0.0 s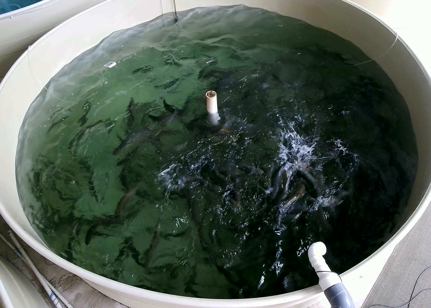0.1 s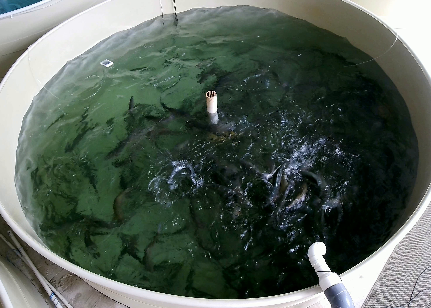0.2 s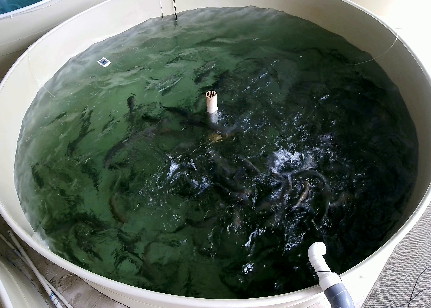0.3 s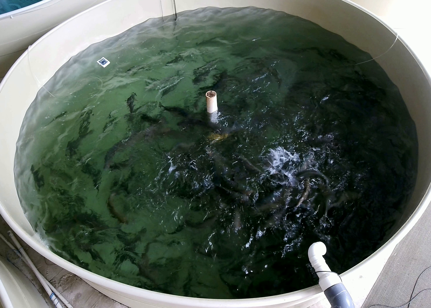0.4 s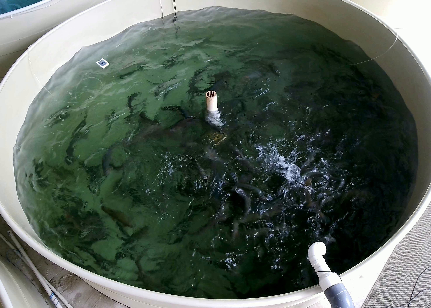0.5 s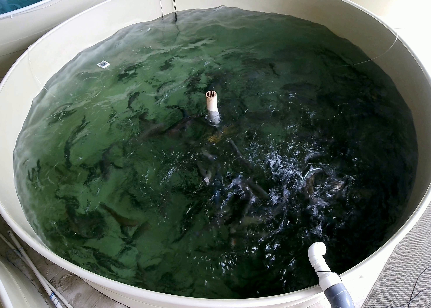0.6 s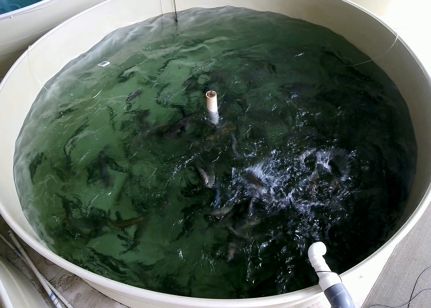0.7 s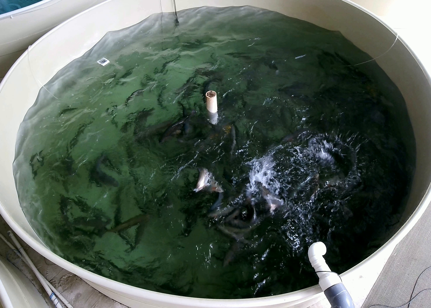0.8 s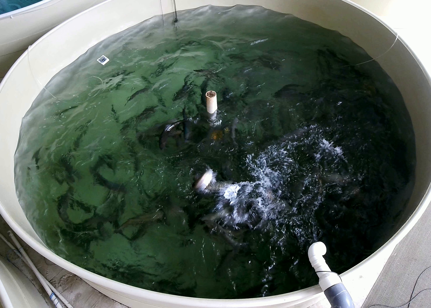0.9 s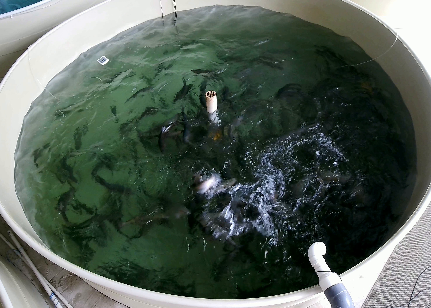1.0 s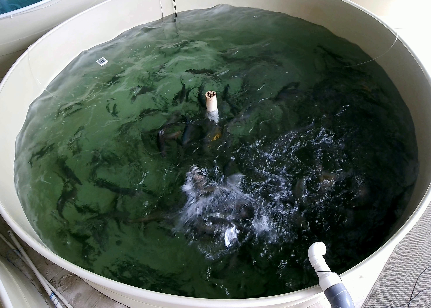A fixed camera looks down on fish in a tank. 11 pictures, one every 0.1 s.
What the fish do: Strong feeding.
